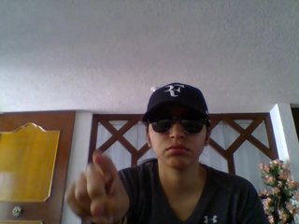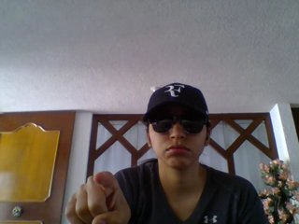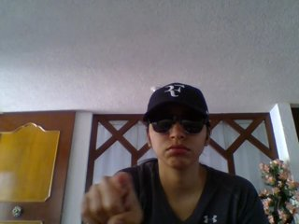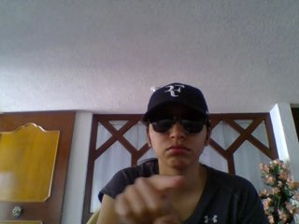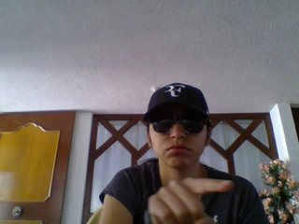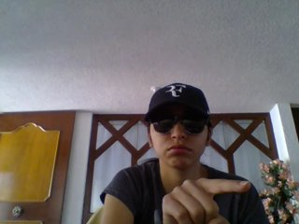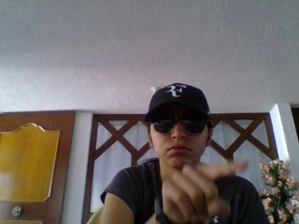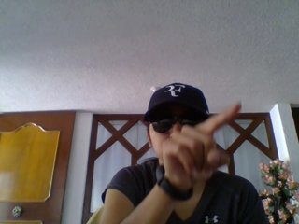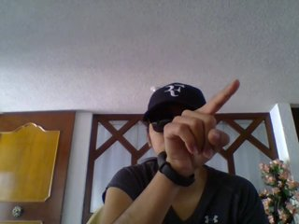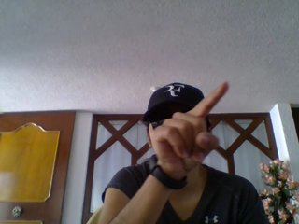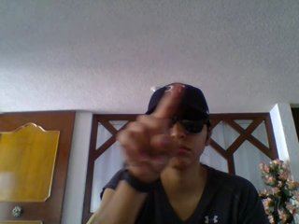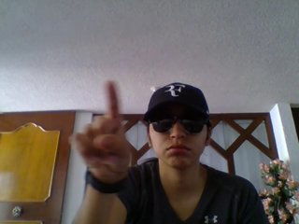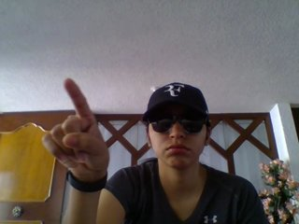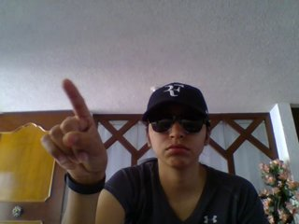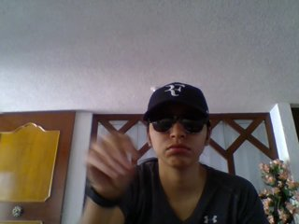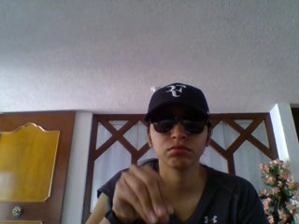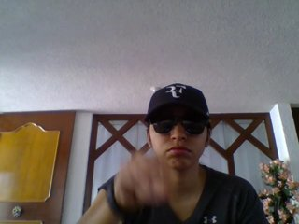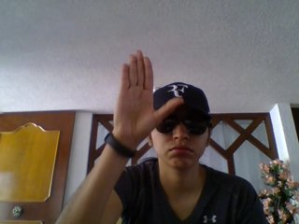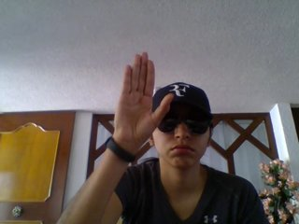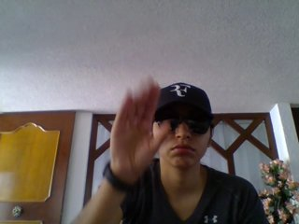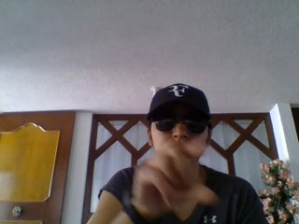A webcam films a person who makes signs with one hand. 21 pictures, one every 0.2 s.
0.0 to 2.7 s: Pointing with one finger.
2.8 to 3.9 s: On the screen the hand sweeps upward. The name of the sign: Throw up.
